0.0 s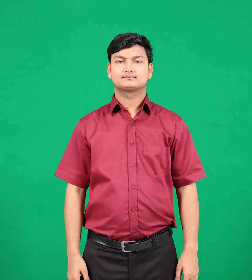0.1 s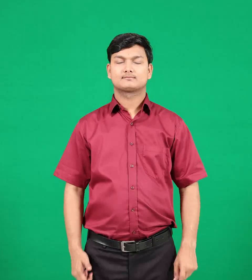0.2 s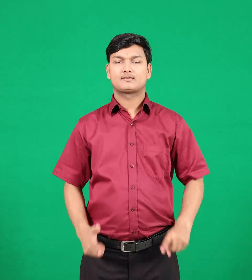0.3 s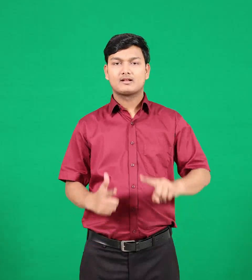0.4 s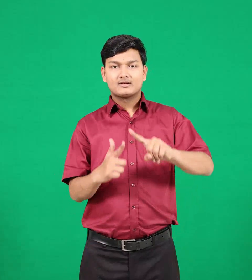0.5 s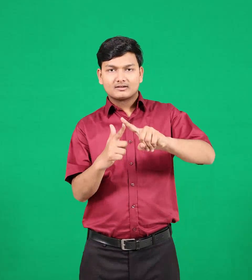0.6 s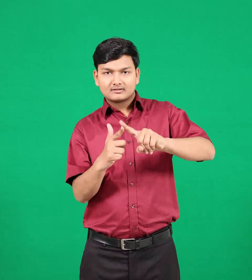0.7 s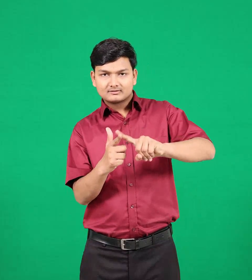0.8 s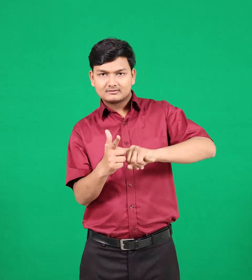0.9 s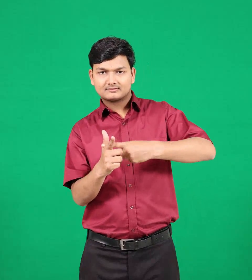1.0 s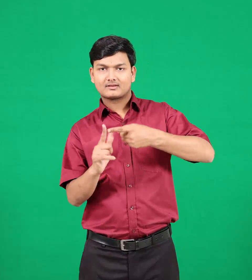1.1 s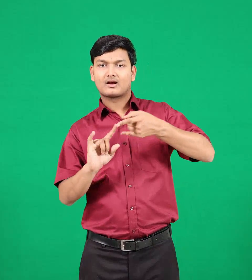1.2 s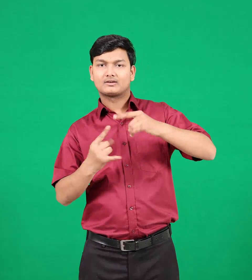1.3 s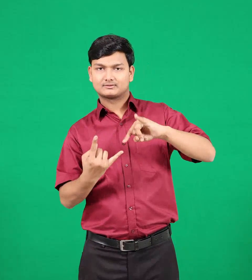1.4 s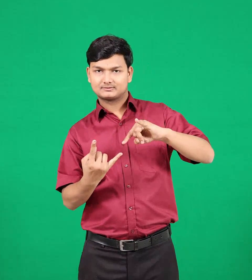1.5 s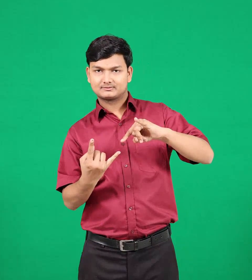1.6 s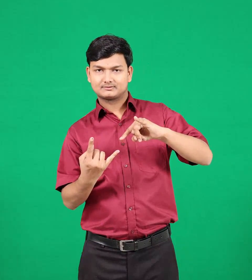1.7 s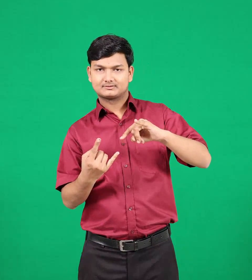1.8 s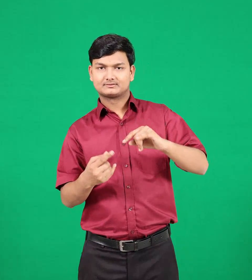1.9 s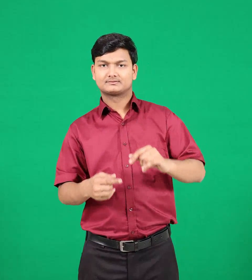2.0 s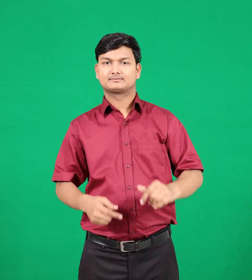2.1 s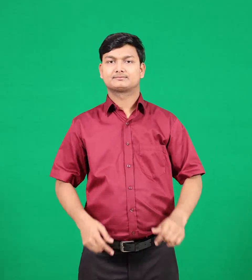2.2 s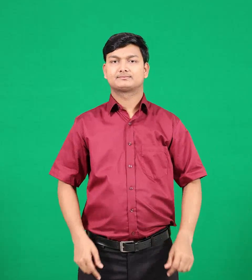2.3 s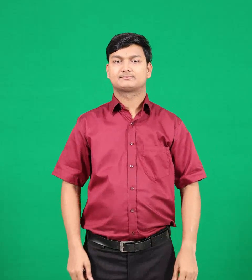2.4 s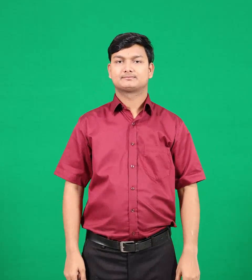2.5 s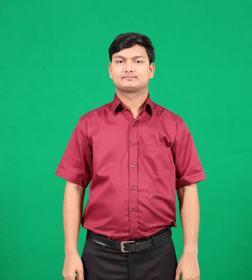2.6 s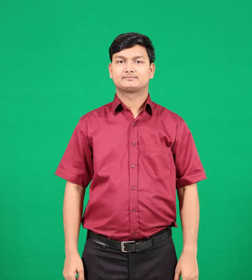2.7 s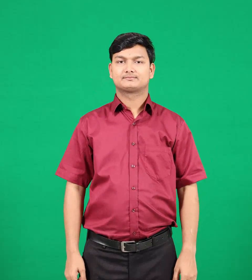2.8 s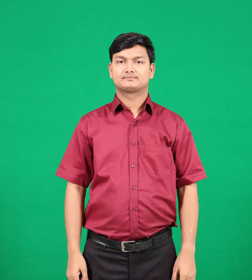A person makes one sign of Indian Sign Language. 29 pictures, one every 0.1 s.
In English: juice
